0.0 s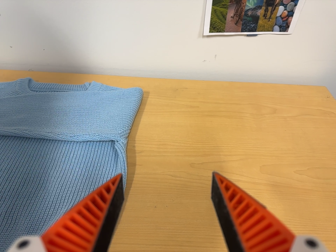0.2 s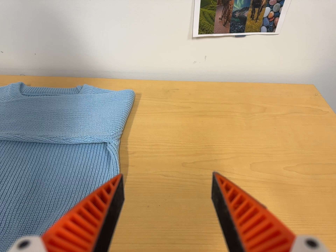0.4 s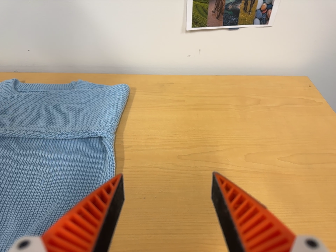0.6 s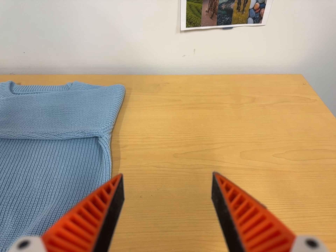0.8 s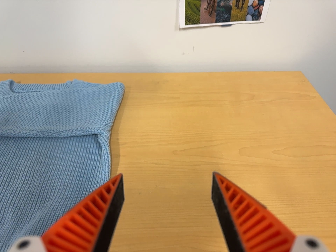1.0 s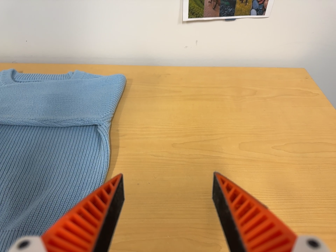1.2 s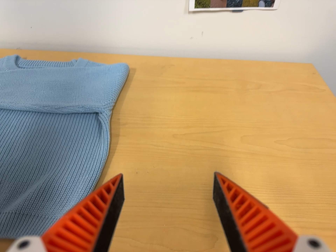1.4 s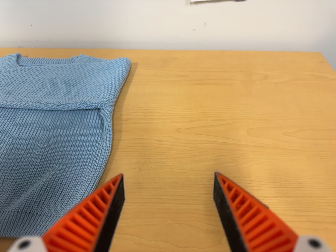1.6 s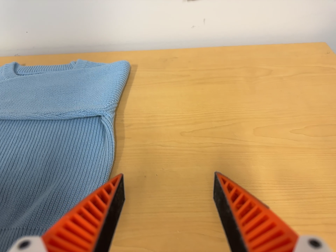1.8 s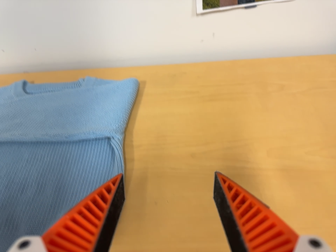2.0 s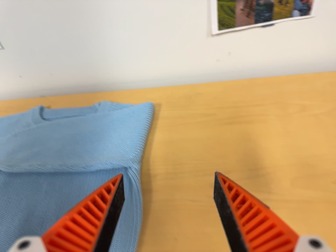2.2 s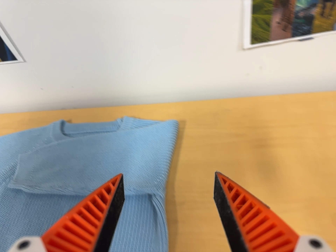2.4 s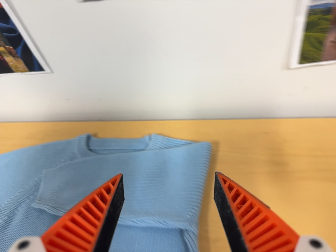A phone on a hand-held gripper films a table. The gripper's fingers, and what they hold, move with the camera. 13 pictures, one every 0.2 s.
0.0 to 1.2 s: The camera shifts only a little, or ends up much as it began.
1.2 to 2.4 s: The camera swings to its left by about 15 degrees, and the scene slides to the right. It travels toward the top of its view and forward, about 22 cm, so close, fixed things drift downward.
The film runs backward here.
